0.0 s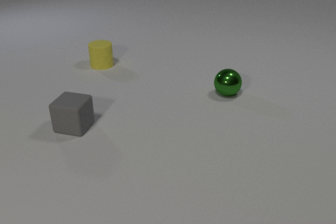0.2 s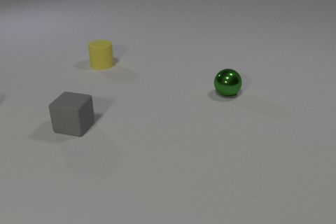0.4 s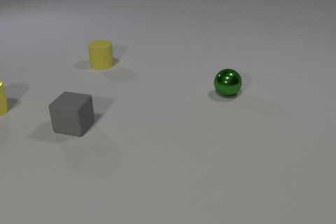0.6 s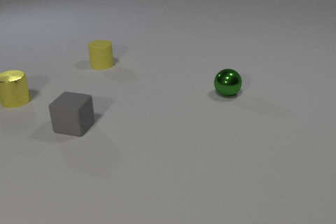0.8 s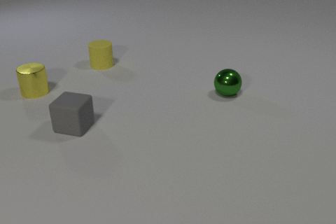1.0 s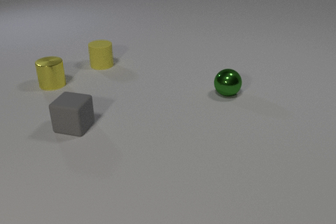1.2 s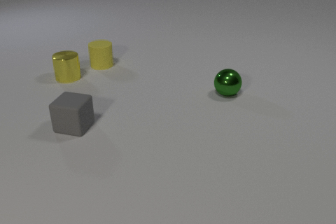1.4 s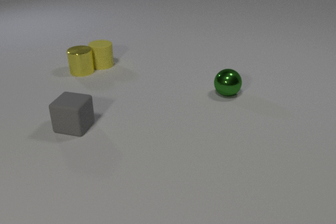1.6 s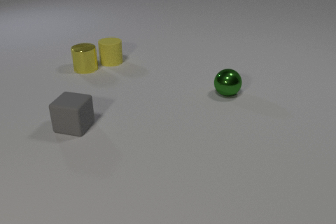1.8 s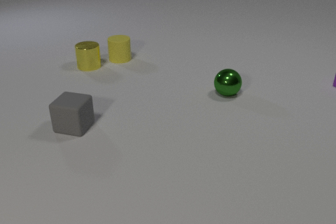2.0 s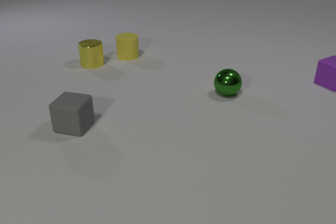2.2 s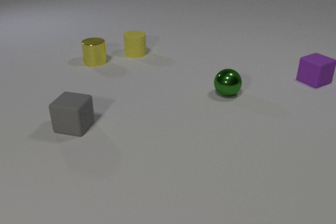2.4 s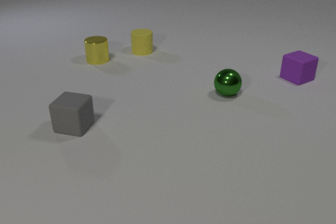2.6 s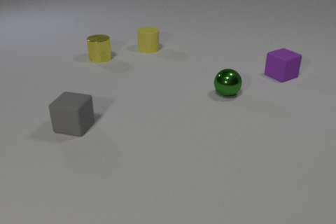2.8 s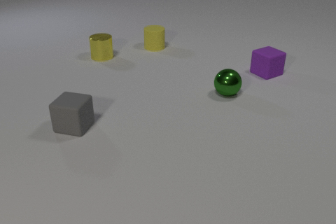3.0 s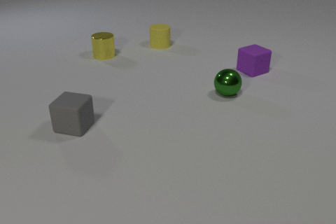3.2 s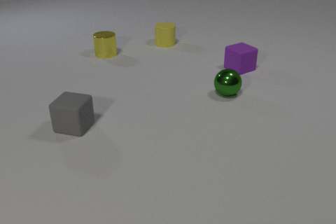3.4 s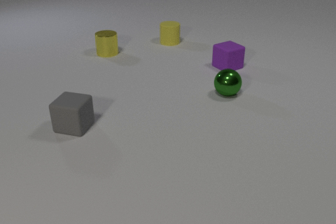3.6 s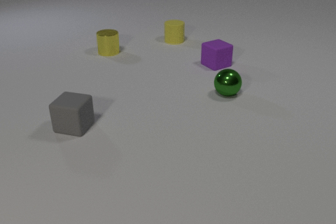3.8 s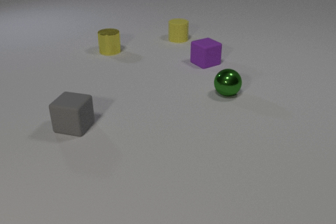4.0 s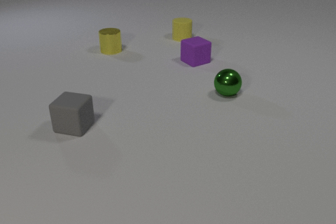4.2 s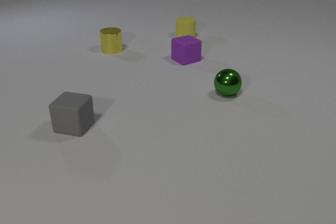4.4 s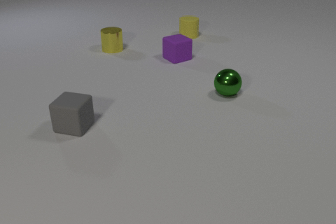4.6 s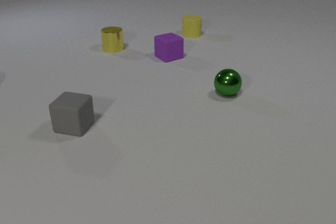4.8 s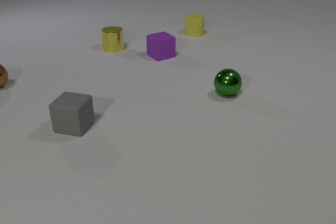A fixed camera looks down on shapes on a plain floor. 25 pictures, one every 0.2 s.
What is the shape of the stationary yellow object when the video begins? cylinder.
How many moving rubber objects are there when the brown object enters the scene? 2.
What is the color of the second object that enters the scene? purple.
0.0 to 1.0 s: The yellow metal cylinder comes in at the left edge, slides to the right and away from the camera.
1.0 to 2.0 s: The yellow metal cylinder slides away from the camera and to the right. The yellow rubber cylinder slides to the right and away from the camera. The purple rubber cube comes in at the right edge, slides to the left. The yellow metal cylinder and the yellow rubber cylinder collide.
2.0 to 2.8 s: The yellow metal cylinder slides away from the camera and to the right. The yellow rubber cylinder slides to the right and away from the camera. The purple rubber cube slides to the left.
2.8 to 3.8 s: The yellow metal cylinder slides away from the camera and to the right. The yellow rubber cylinder slides to the right and away from the camera. The purple rubber cube slides to the left.
3.8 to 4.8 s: The yellow metal cylinder slides away from the camera. The yellow rubber cylinder slides away from the camera and to the right. The purple rubber cube slides to the left. The brown metal sphere comes in at the left edge, rolls to the right.
